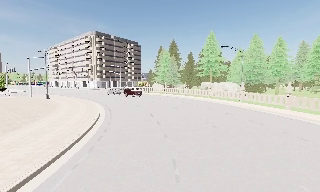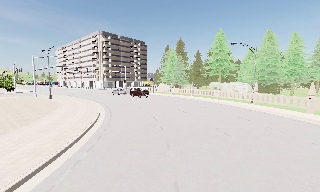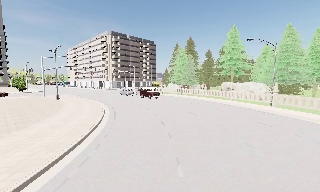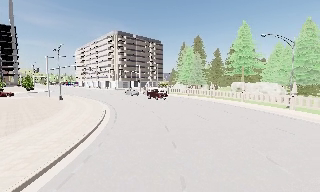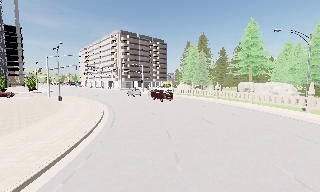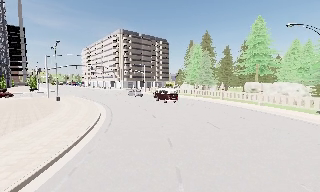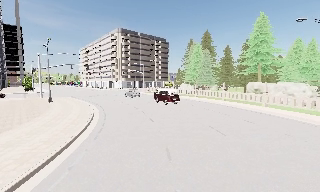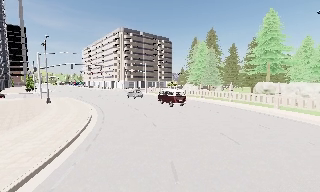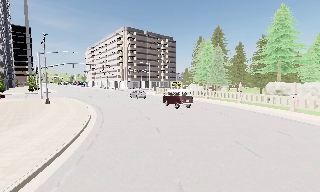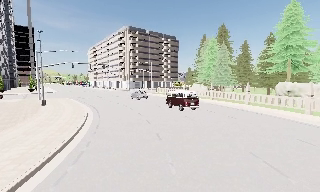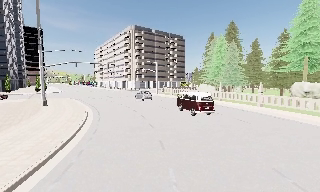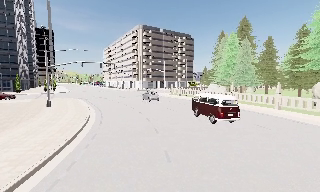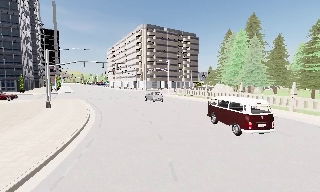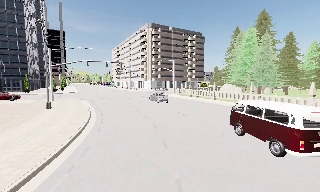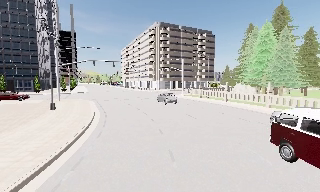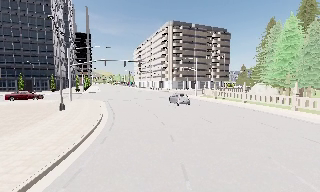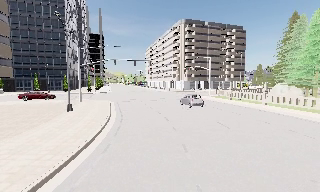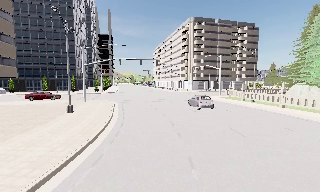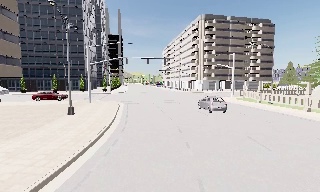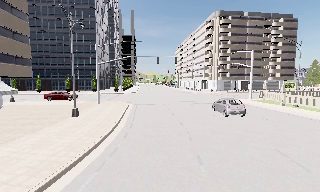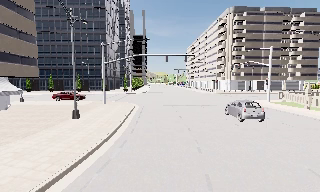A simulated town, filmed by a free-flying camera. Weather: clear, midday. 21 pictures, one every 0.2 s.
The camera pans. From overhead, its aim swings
counterclockwise.
The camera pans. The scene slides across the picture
to the right.
0.0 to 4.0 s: The camera pans to its left, which is counterclockwise from overhead, by about 50 degrees. It travels forward, about 25 m.
The film runs backward here.
